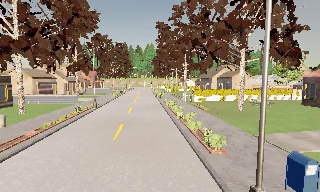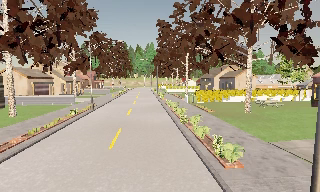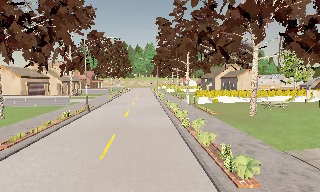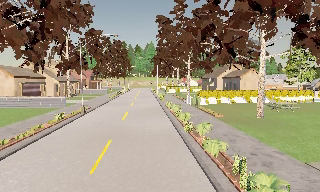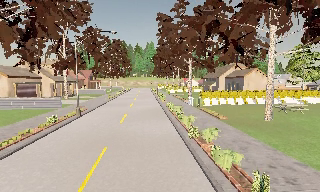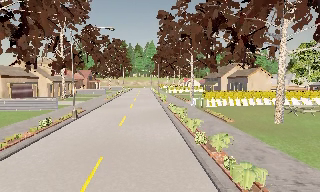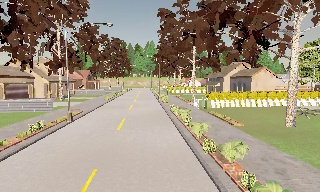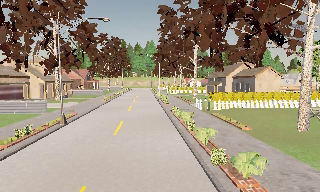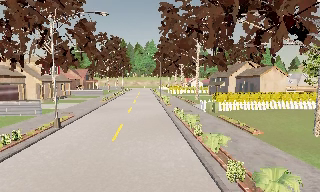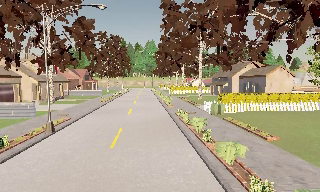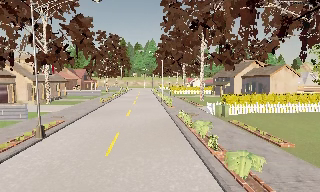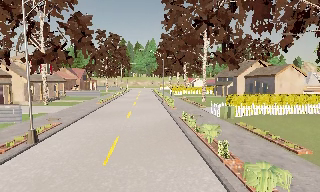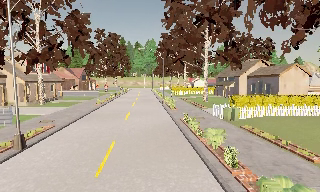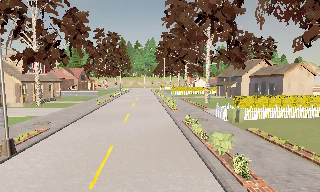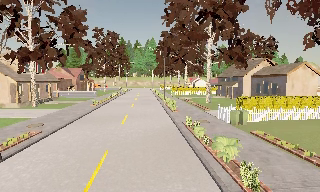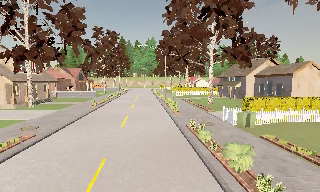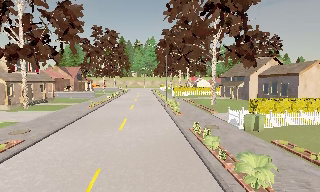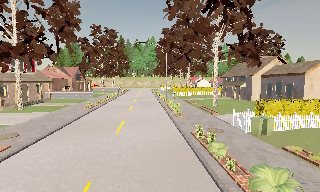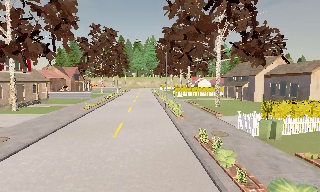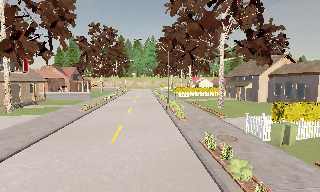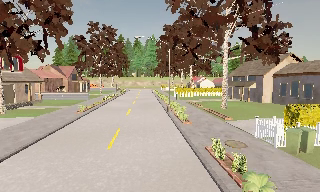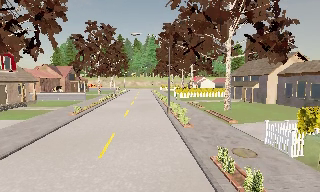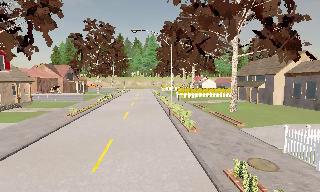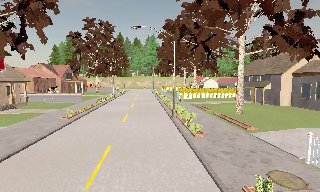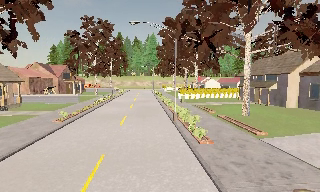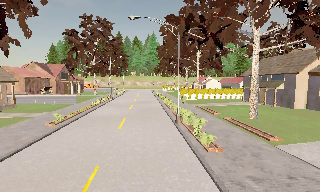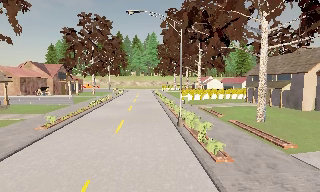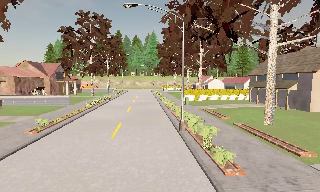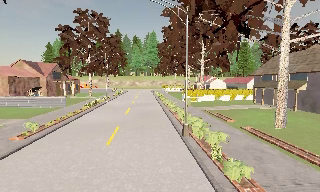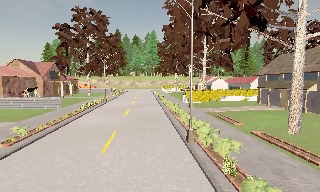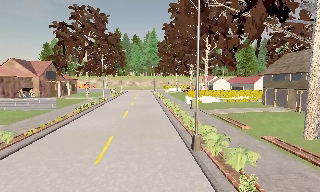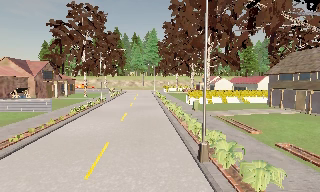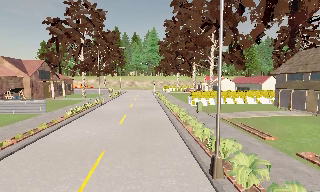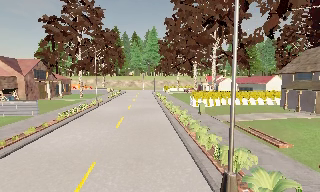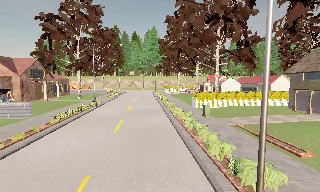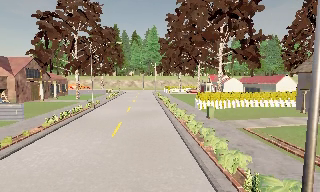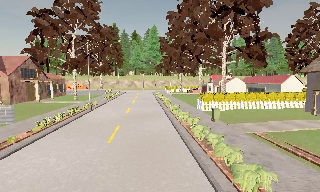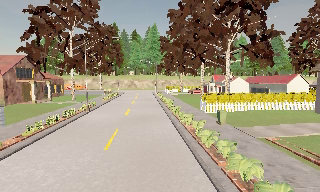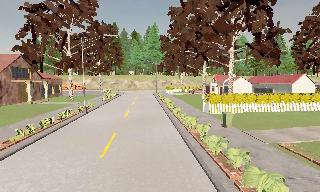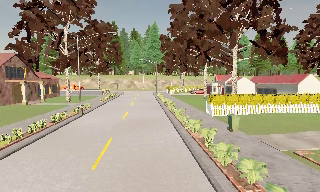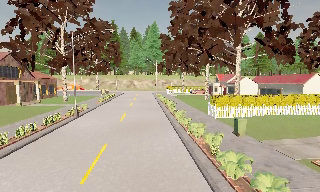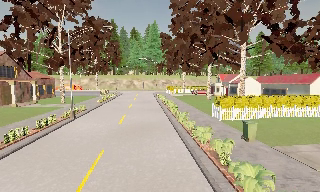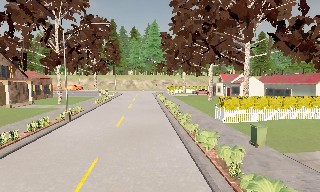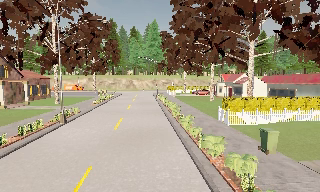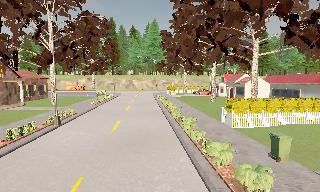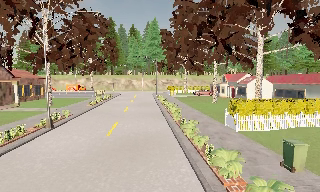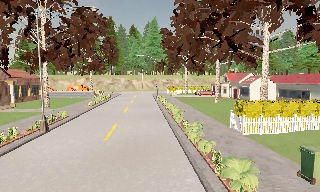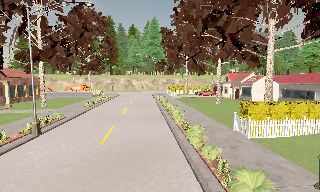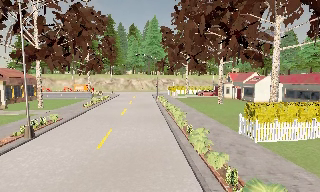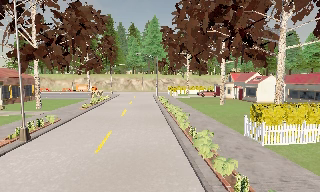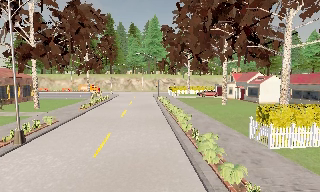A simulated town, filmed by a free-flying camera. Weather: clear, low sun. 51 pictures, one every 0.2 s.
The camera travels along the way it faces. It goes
forward.
0.0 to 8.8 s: The camera travels forward, about 40 m, so what stands in front looms larger.
8.8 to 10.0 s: The camera travels forward, about 3.5 m, so what stands in front looms larger. It loses speed.
The film runs forward here.
